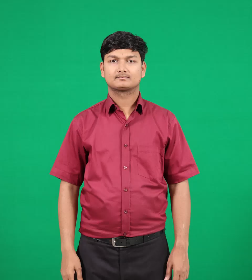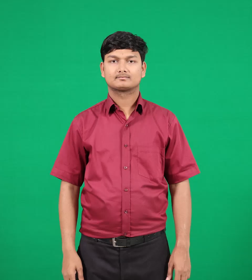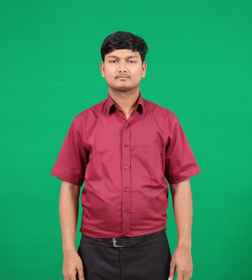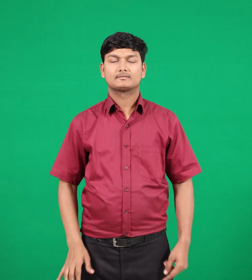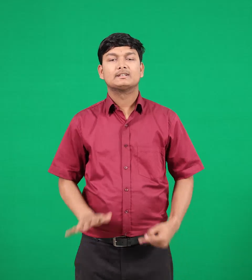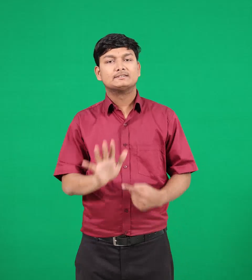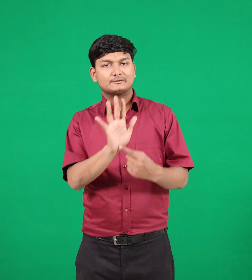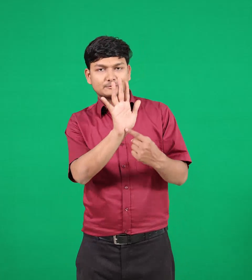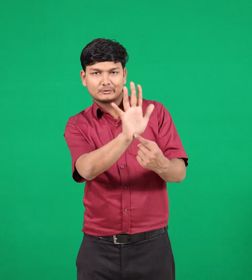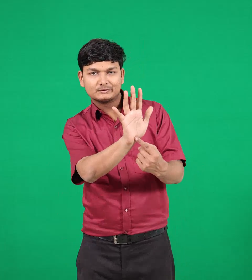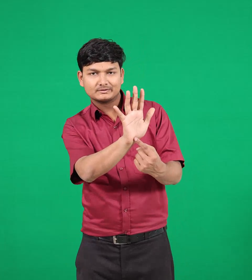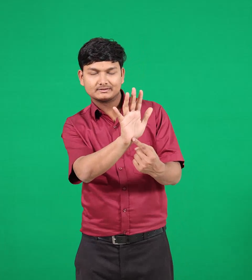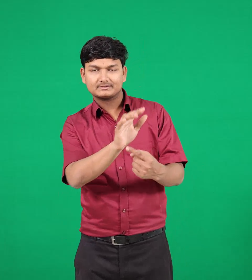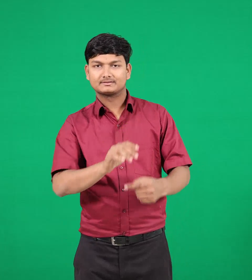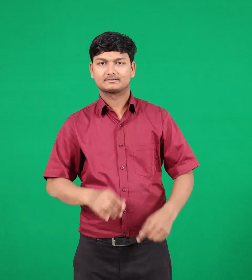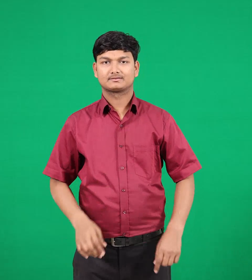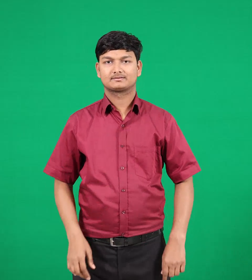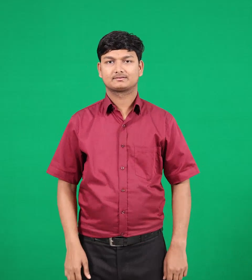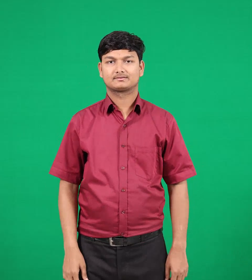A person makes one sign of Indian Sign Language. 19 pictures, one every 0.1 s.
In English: show
